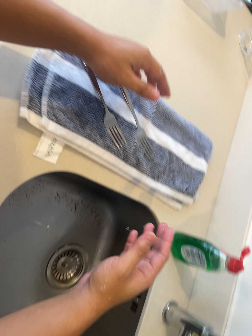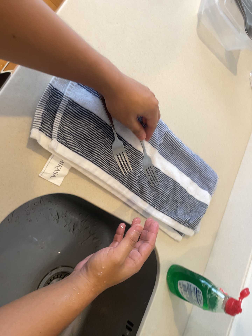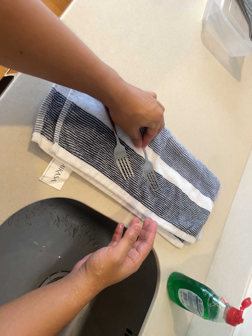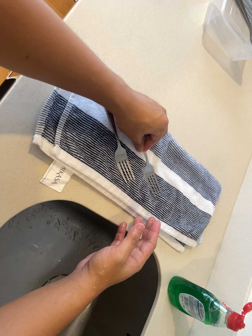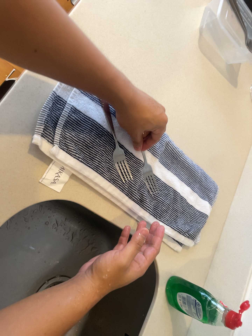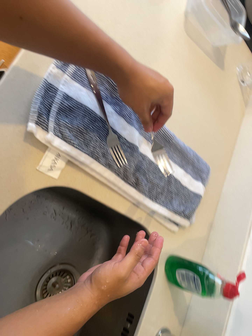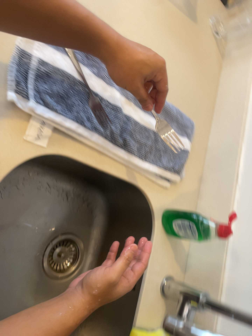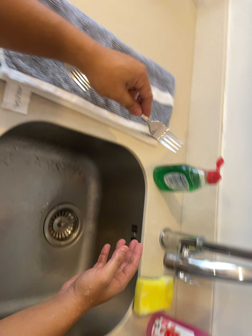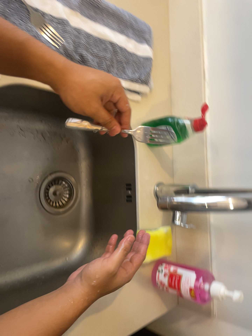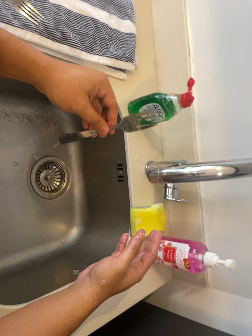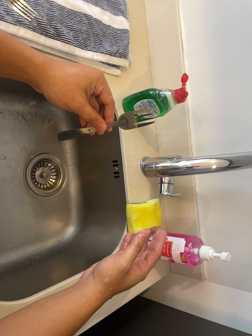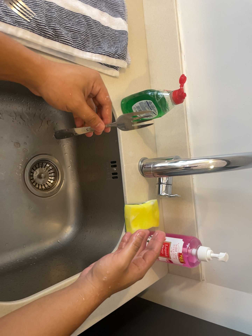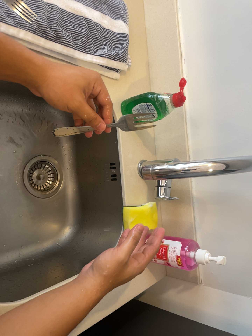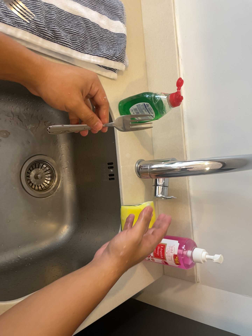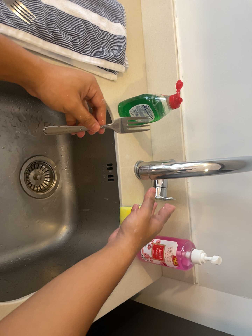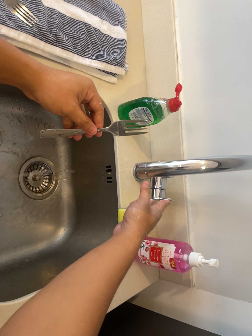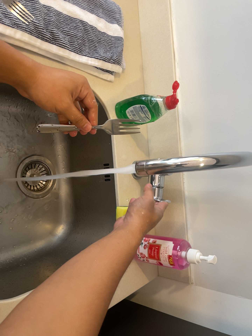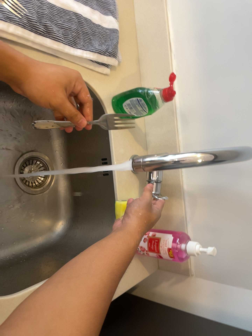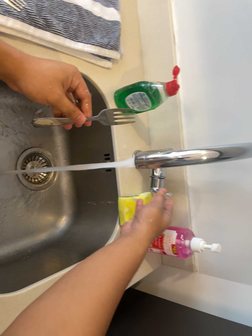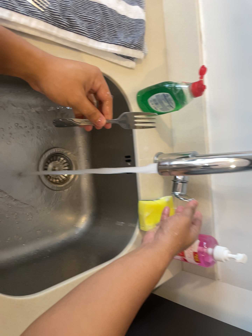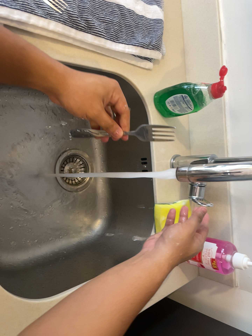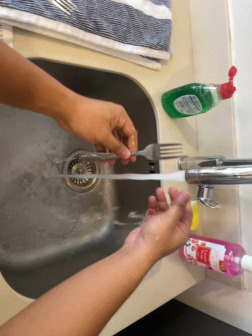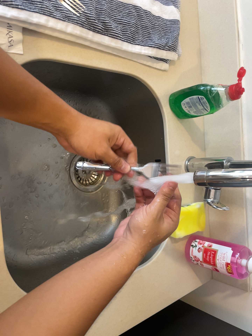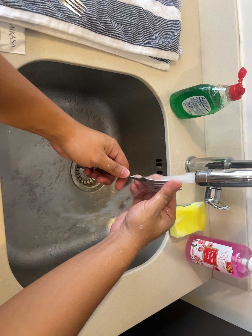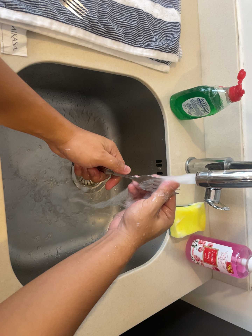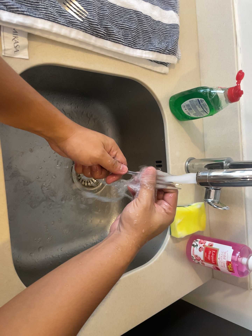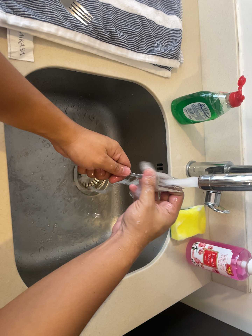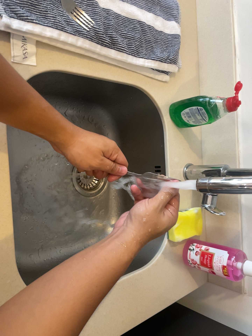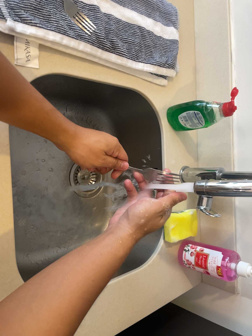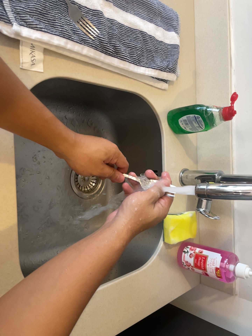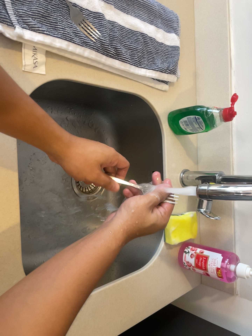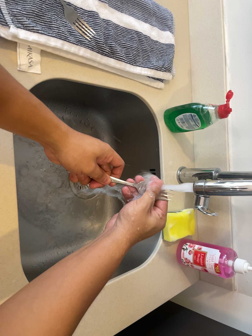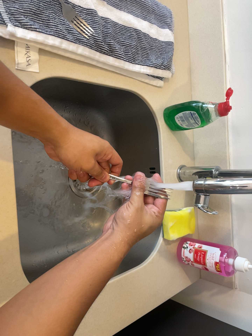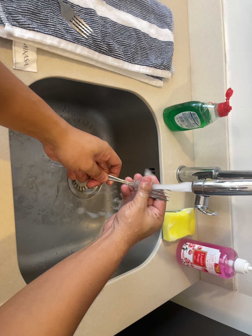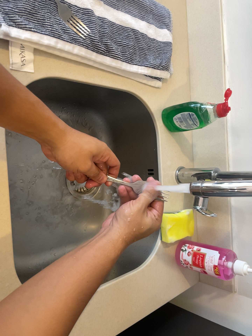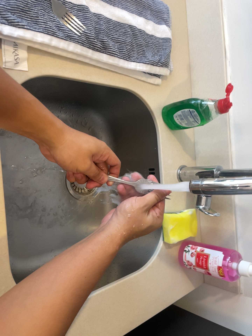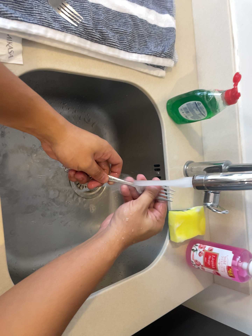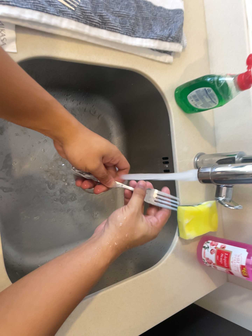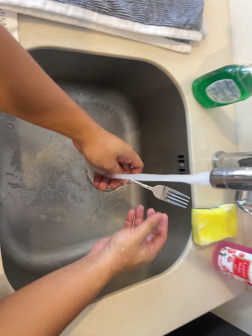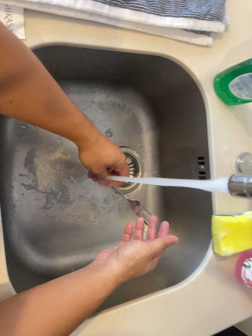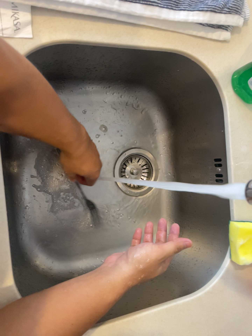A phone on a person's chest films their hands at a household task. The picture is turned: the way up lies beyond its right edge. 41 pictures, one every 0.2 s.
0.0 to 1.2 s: The camera shifts only a little, or ends up much as it began.
1.2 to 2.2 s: The camera travels toward the bottom of its view, about 8 cm, so close, fixed things drift upward. Its aim tips toward the bottom of its view by about 15 degrees, and the scene shifts upward. It rolls about its line of sight by about 20 degrees, and the scene rotates counterclockwise.
2.2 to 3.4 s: The camera keeps its place and its aim.
3.4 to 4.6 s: The scene slides to the right, as the camera pans about 10 degrees to its left.
4.6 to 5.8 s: The camera shifts only a little, or ends up much as it began.
5.8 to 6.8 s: The camera keeps its place and its aim.
6.8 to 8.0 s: The camera pans to its left by about 20 degrees. It travels forward and to its right, about 18 cm, so what stands in front looms larger.
The film runs backward here.
